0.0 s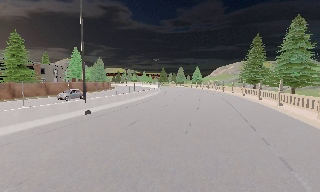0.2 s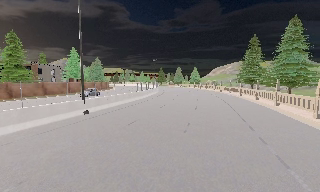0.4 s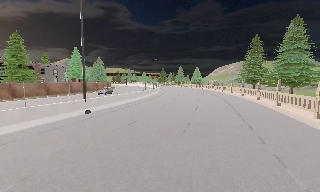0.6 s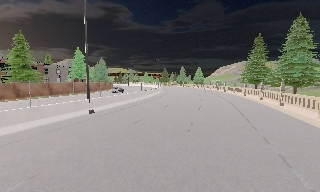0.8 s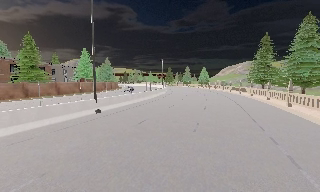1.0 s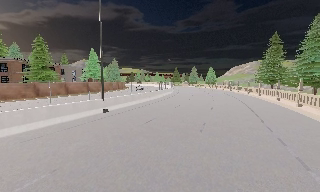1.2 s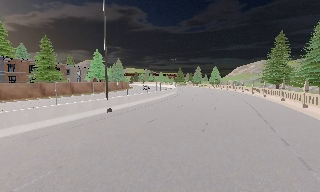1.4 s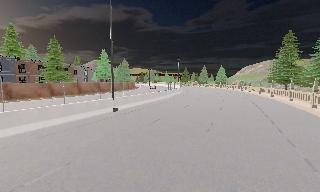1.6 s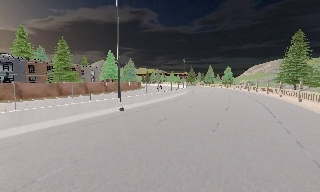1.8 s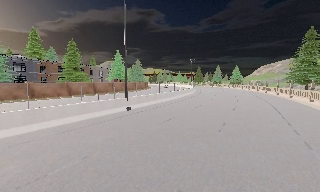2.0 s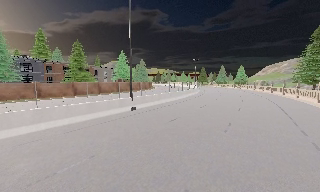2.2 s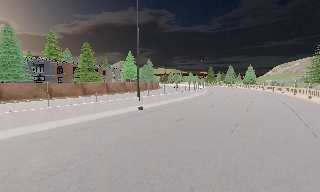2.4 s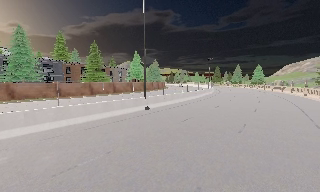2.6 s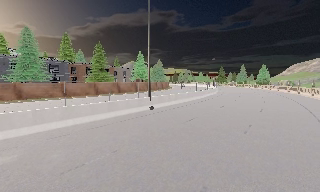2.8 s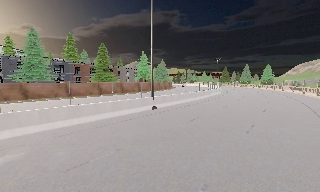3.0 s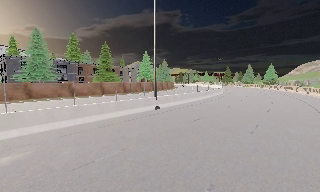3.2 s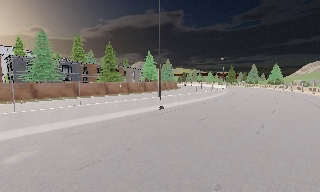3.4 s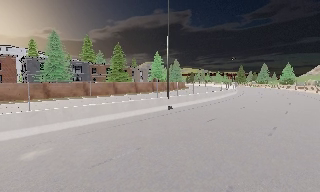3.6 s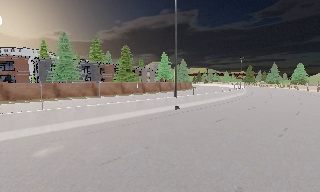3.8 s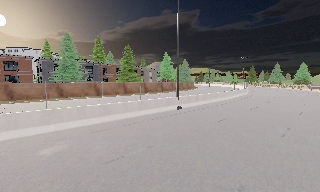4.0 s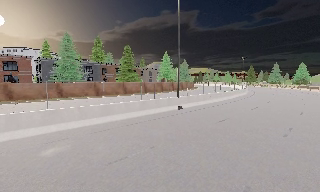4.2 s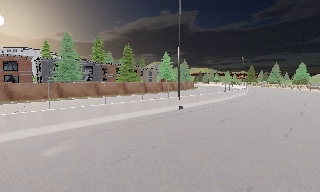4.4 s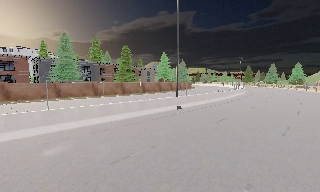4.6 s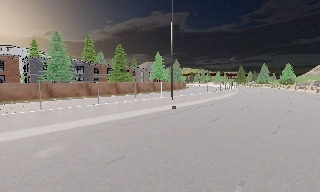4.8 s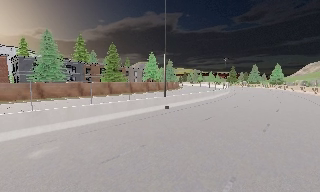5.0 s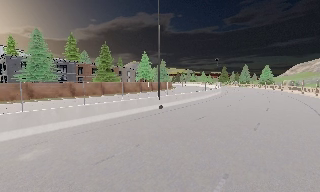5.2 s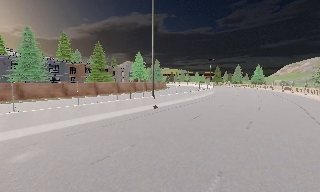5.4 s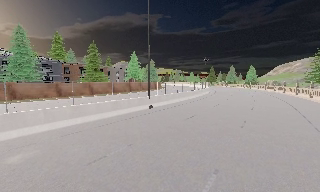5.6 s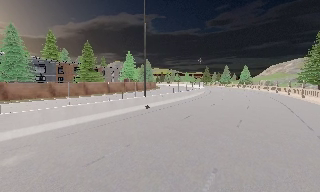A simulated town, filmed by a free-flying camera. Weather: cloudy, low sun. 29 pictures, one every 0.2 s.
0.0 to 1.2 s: The camera shifts only a little, or ends up much as it began.
1.2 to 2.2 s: The camera swings to its left by about 10 degrees, and the scene slides to the right.
2.2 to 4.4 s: The camera pans to its left, which is counterclockwise from overhead, by about 10 degrees. It travels to its left, about 1 m, so close, fixed things drift to the right.
4.4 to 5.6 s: The scene slides to the left, as the camera pans about 15 degrees to its right.
The film runs backward here.
